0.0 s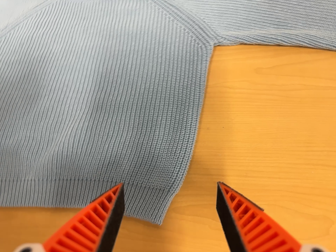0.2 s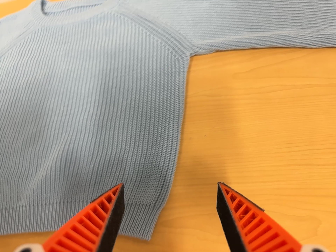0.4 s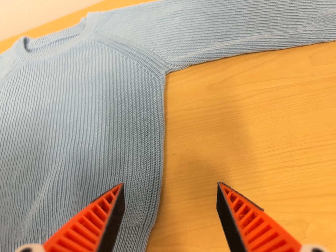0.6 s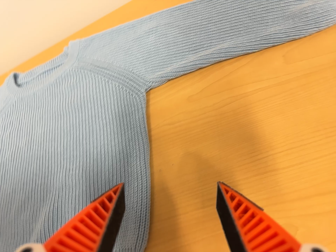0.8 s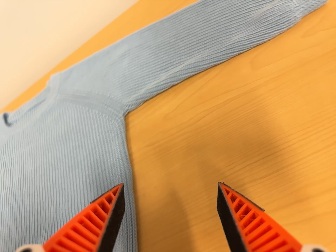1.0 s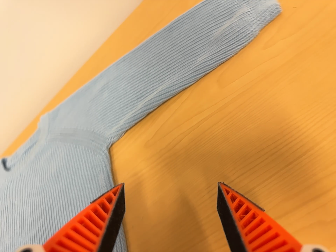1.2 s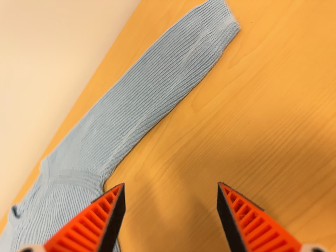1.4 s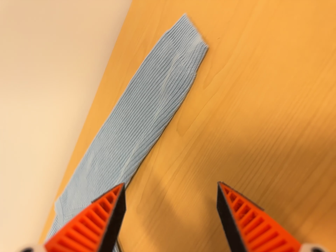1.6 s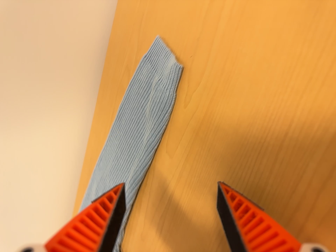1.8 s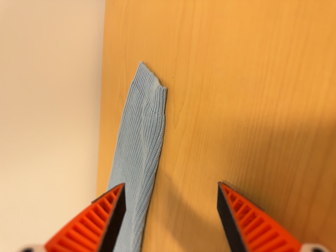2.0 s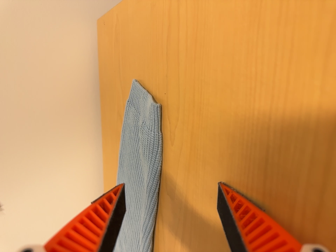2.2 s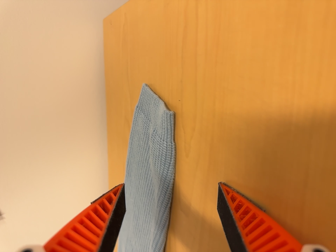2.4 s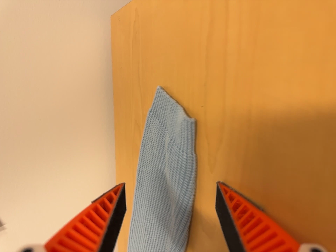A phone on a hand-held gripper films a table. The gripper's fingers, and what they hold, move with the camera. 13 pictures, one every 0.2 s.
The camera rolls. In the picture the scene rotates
counterclockwise.
The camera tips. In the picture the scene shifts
downward.
0.0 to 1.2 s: The camera pans to its left by about 15 degrees. It travels to its right, about 24 cm. Its aim tips toward the top of its view by about 15 degrees, and the scene shifts downward. It rolls about its line of sight by about 45 degrees, and the scene rotates counterclockwise.
1.2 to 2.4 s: The camera pans to its left by about 15 degrees. It travels toward the top of its view, to its right and forward, about 16 cm, so close, fixed things drift downward. It rolls about its line of sight by about 30 degrees, and the scene rotates counterclockwise.
The film runs forward here.
